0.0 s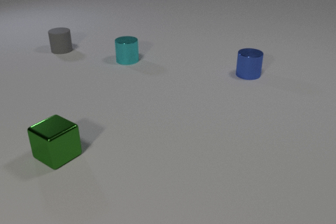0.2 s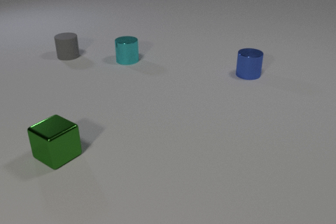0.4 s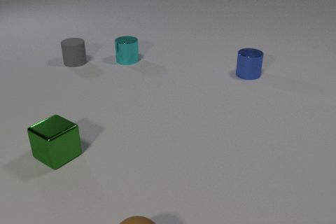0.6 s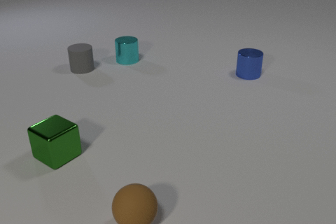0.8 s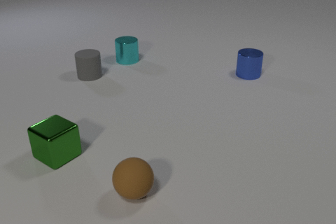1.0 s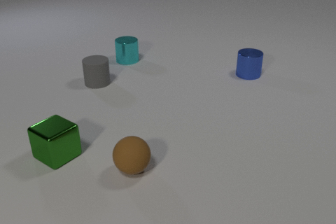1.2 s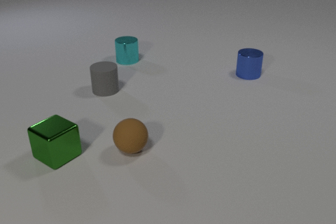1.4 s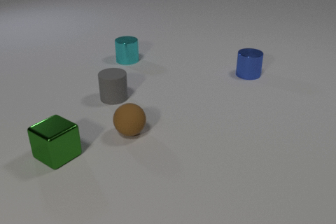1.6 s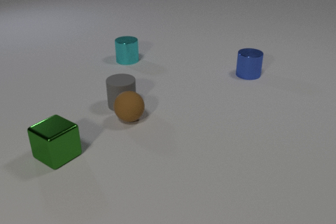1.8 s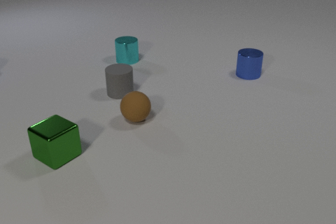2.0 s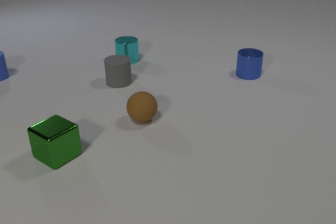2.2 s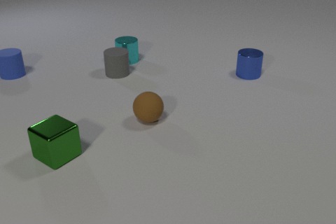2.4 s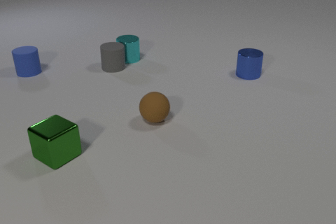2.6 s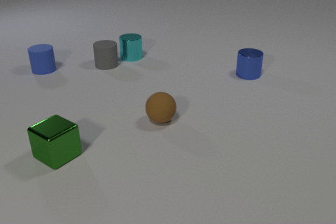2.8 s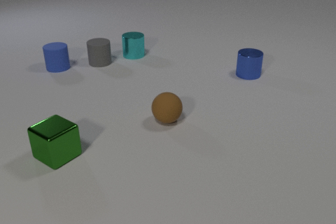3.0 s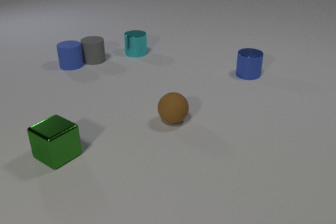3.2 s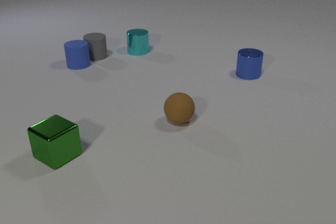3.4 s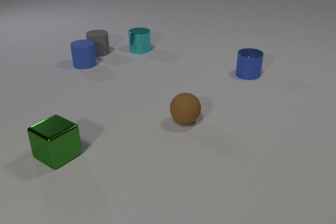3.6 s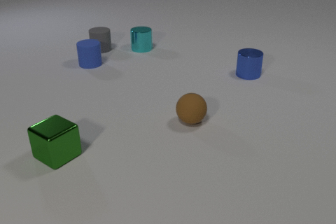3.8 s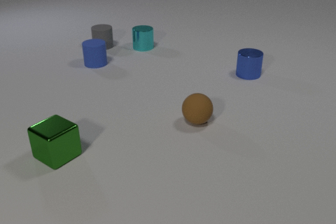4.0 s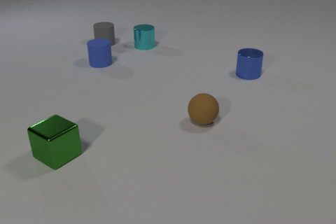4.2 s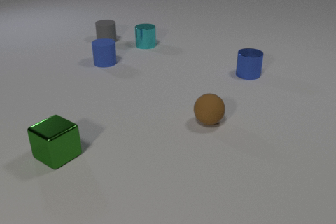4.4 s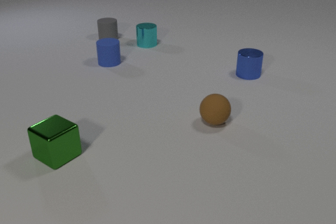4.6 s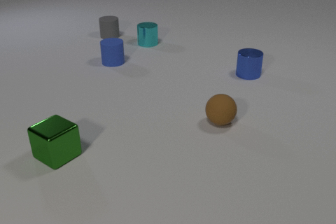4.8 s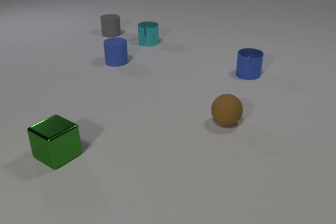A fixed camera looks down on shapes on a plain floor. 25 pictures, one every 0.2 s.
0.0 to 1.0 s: The gray rubber cylinder slides toward the camera. The brown rubber sphere comes in at the bottom edge, rolls away from the camera.
1.0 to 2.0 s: The gray rubber cylinder slides to the right. The brown rubber sphere rolls away from the camera. The blue rubber cylinder comes in at the left edge, slides to the right. The gray rubber cylinder and the brown rubber sphere collide.
2.0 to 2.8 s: The gray rubber cylinder slides away from the camera. The brown rubber sphere rolls to the right. The cyan metal cylinder slides away from the camera and to the right. The blue rubber cylinder slides to the right. The gray rubber cylinder and the cyan metal cylinder collide.
2.8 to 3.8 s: The gray rubber cylinder slides away from the camera. The brown rubber sphere rolls to the right. The cyan metal cylinder slides away from the camera and to the right. The blue rubber cylinder slides to the right. The gray rubber cylinder and the blue rubber cylinder collide.
3.8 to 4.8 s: The gray rubber cylinder slides away from the camera. The brown rubber sphere rolls to the right. The cyan metal cylinder slides away from the camera and to the right. The blue rubber cylinder slides to the right.
What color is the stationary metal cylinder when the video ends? blue.
Are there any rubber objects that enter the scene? yes.
Are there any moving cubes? no.
